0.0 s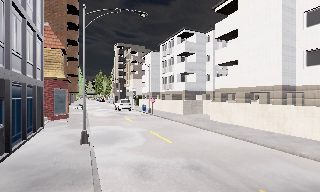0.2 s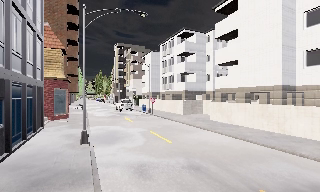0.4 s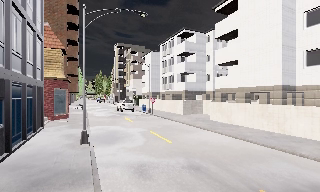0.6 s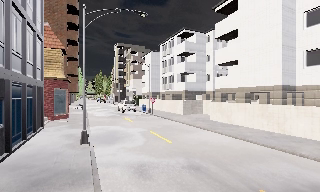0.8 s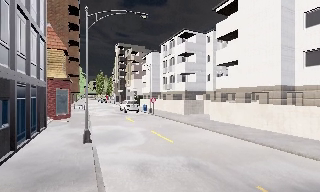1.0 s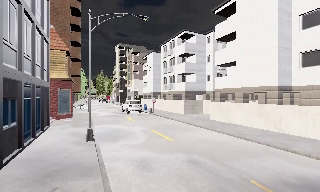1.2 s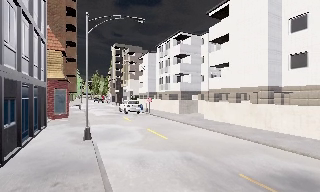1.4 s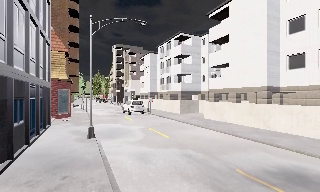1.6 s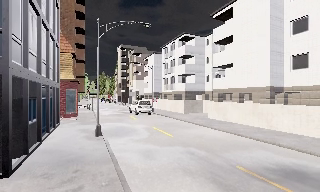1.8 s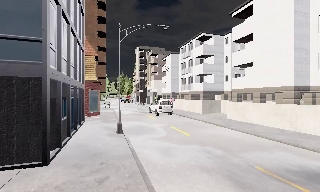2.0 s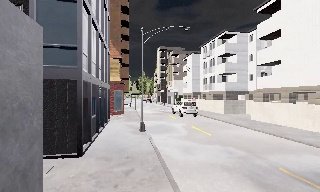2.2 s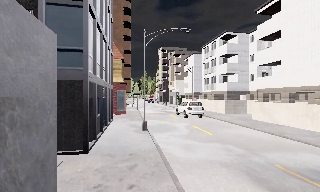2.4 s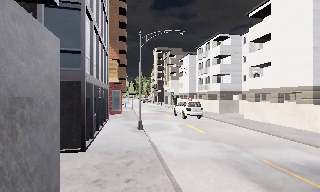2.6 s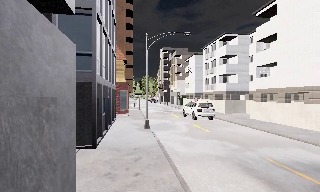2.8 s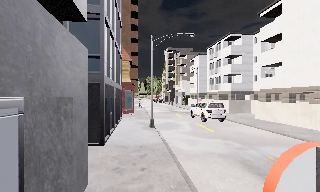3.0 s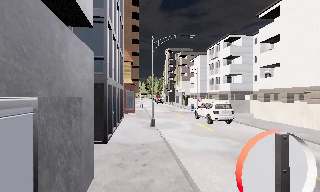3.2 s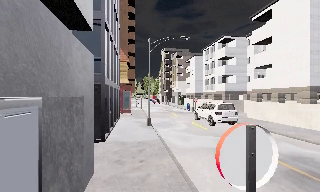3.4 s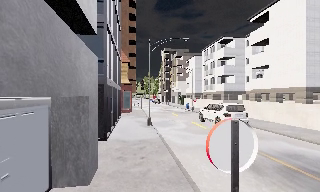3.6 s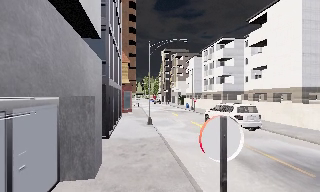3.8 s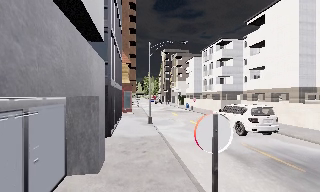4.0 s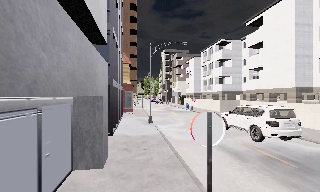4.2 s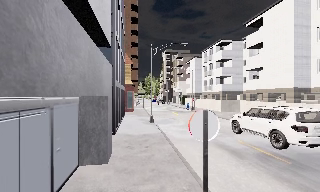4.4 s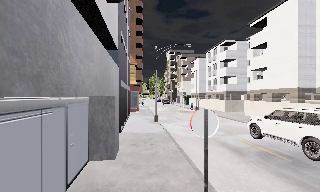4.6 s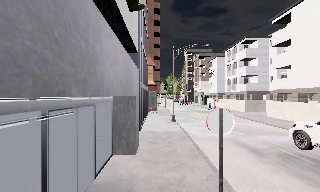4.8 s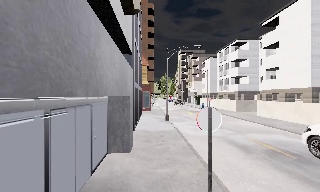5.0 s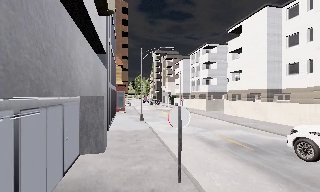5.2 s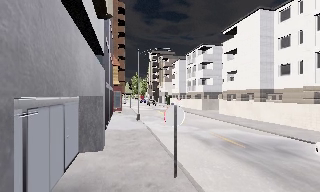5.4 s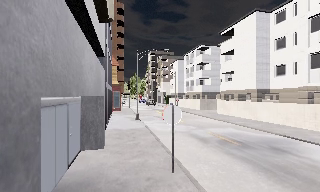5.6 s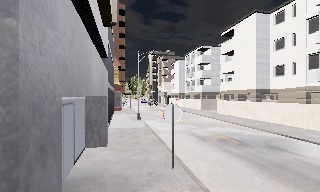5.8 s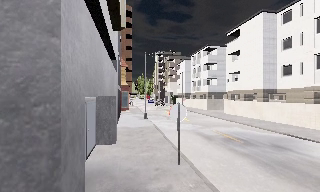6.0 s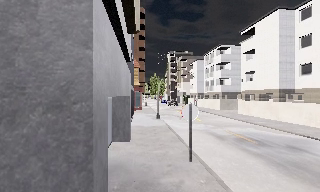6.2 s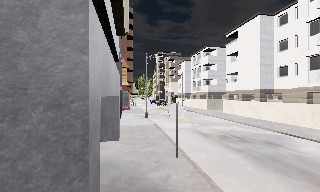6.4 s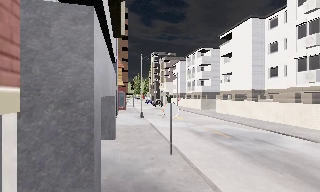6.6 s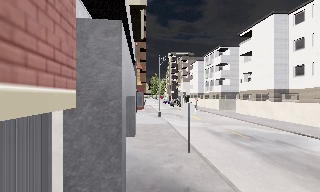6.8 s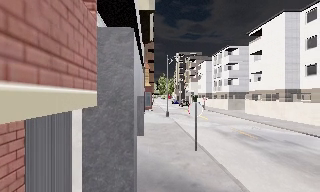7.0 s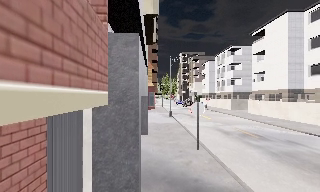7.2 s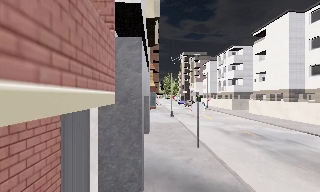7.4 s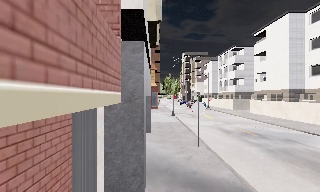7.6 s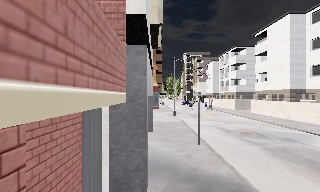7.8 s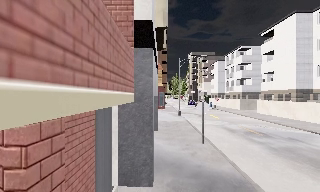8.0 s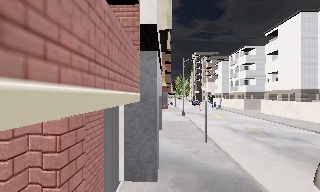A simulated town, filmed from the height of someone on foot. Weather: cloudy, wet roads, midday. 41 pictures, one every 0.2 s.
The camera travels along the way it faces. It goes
backward.
0.0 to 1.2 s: The camera travels backward, about 1 m, so what stands in front gets smaller. It gains speed.
1.2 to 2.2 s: The camera swings to its left by about 15 degrees, and the scene slides to the right. It travels backward, about 1.5 m, so what stands in front gets smaller.
2.2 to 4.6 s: The camera travels backward, about 4 m, so what stands in front gets smaller.
4.6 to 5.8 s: The camera pans to its right, which is clockwise from overhead, by about 10 degrees. It travels backward, about 2 m, so what stands in front gets smaller.
5.8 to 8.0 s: The camera swings to its left by about 15 degrees, and the scene slides to the right. It travels backward, about 3 m, so what stands in front gets smaller.
The film runs backward here.
